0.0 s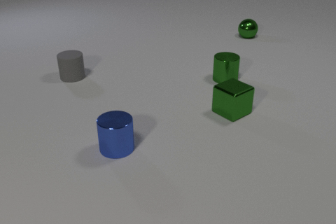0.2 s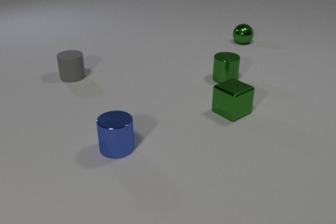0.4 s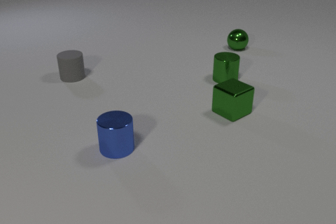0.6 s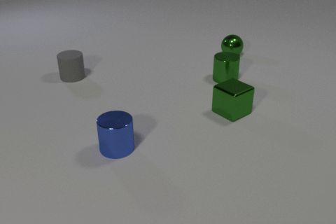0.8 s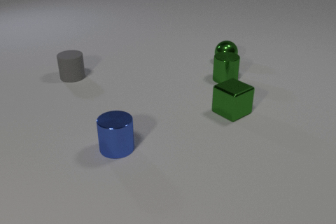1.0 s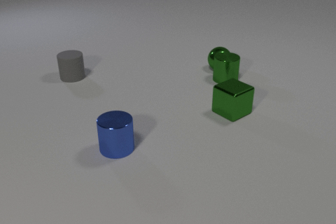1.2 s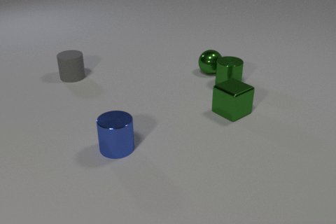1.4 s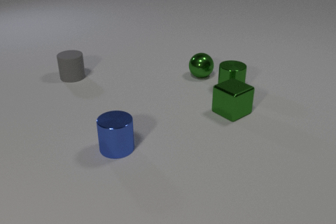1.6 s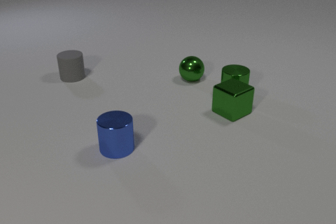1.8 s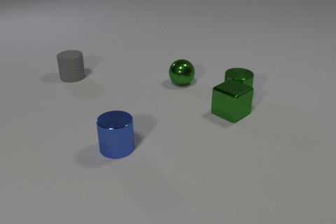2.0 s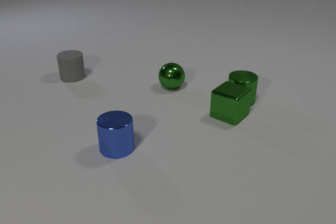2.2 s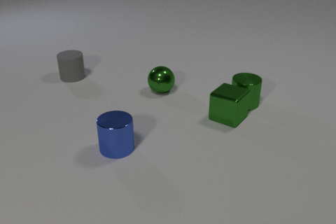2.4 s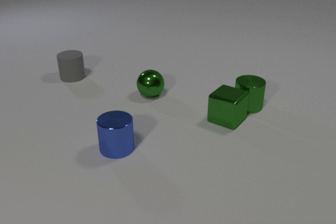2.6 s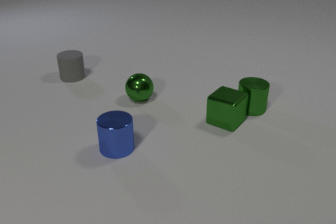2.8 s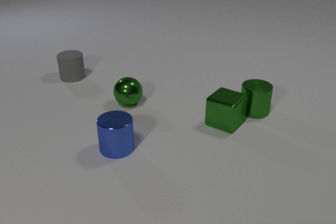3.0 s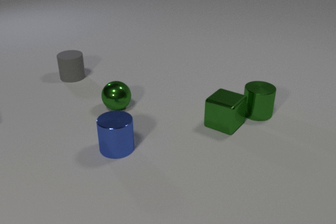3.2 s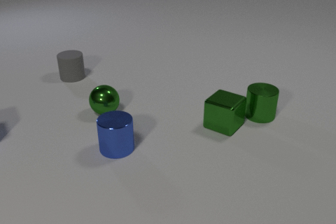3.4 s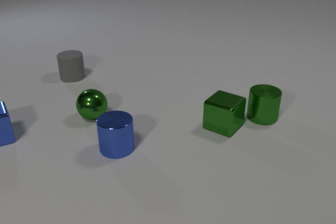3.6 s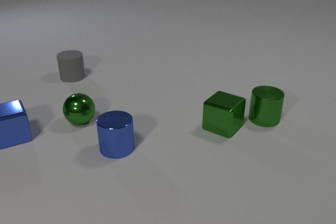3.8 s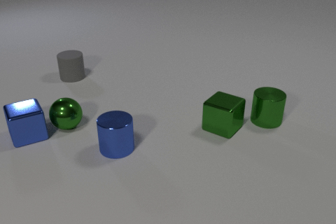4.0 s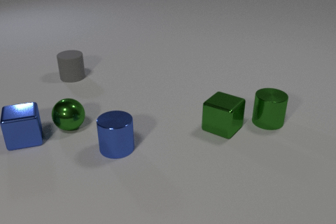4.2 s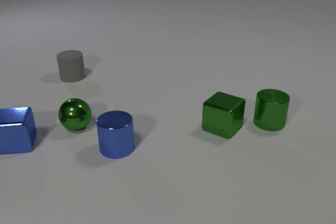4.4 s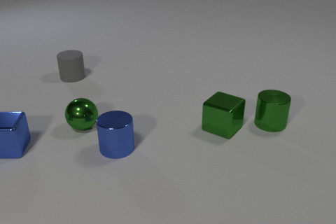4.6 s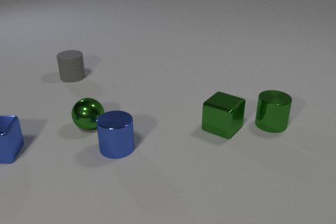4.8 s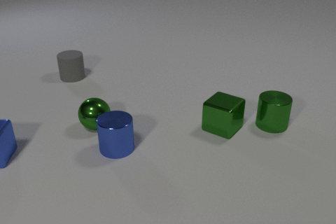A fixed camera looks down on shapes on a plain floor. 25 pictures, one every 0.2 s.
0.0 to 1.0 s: The green metal sphere rolls toward the camera. The green metal sphere and the green metal cylinder collide.
1.0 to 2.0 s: The green metal sphere rolls to the left and toward the camera. The green metal cylinder slides toward the camera. The green metal cube slides toward the camera. The green metal cylinder and the green metal cube collide.
2.0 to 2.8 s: The green metal sphere rolls to the left and toward the camera. The green metal cylinder slides toward the camera and to the right. The green metal cube slides toward the camera.
2.8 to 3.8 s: The green metal sphere rolls to the left and toward the camera. The green metal cylinder slides toward the camera and to the right. The blue metal cube comes in at the left edge, slides to the right. The green metal cube slides toward the camera.
3.8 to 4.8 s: The green metal sphere rolls to the right. The green metal cylinder slides toward the camera. The blue metal cube slides to the left and toward the camera, spins clockwise seen from above by about 30 degrees, its near face sliding to the left. The green metal sphere and the blue metal cube collide.
What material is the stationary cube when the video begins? metal.
How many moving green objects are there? 3.
Are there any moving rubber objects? no.
